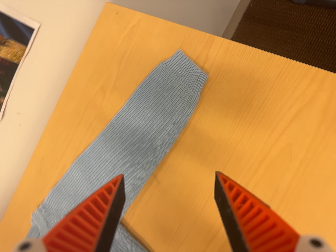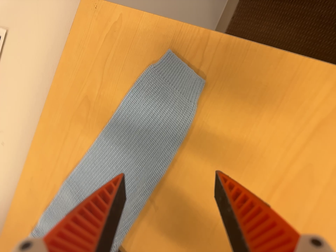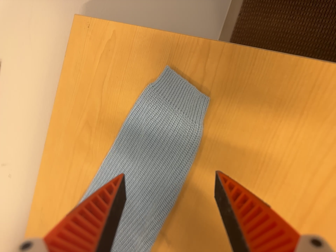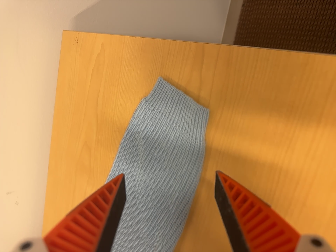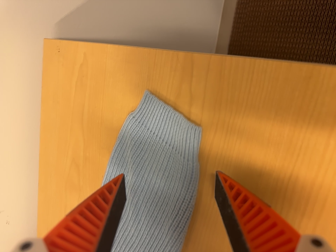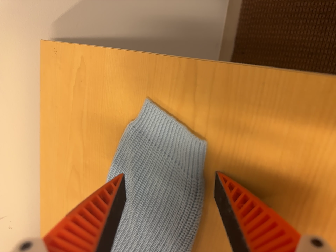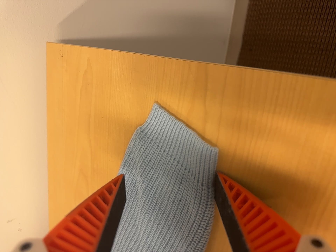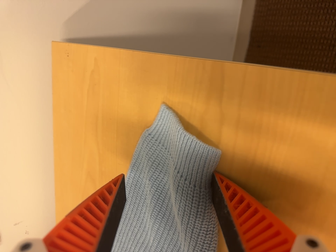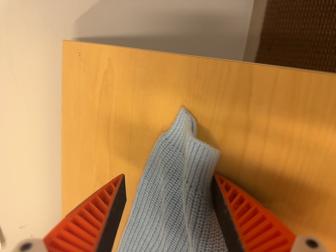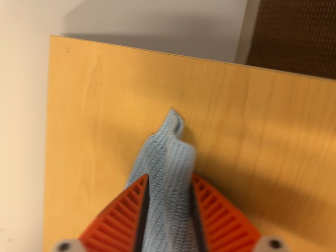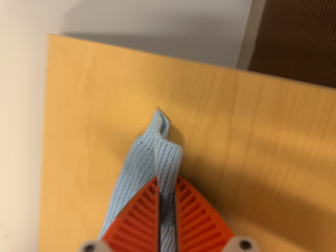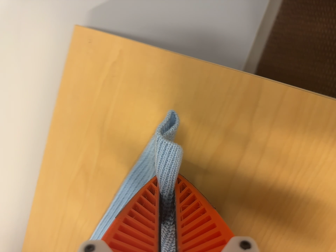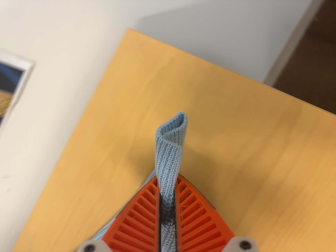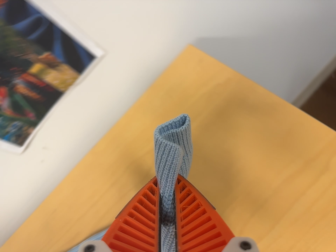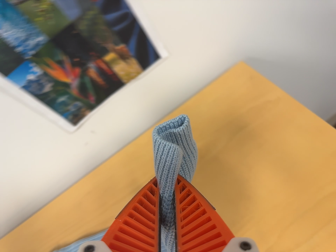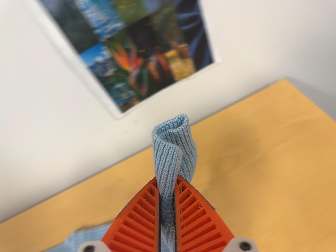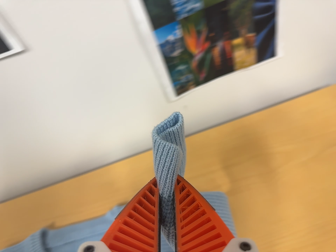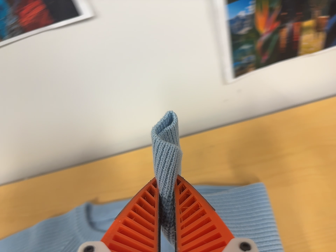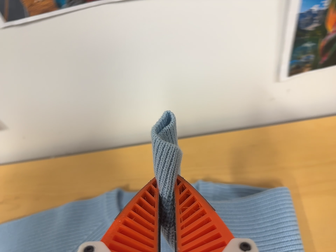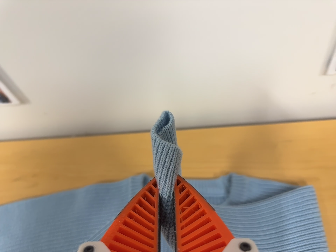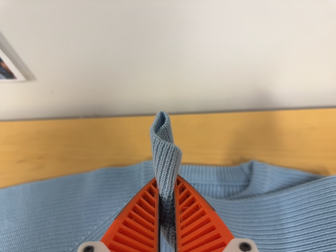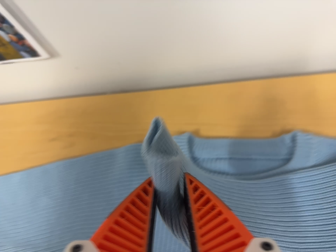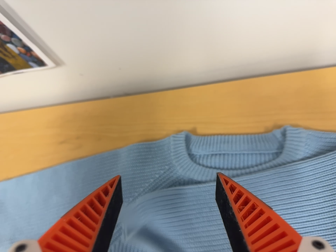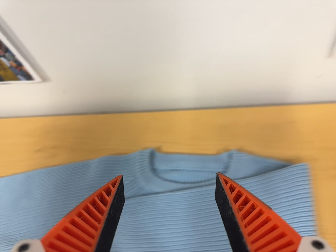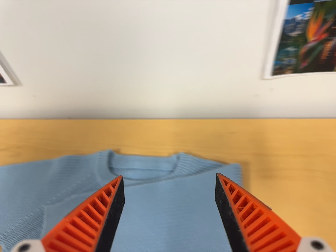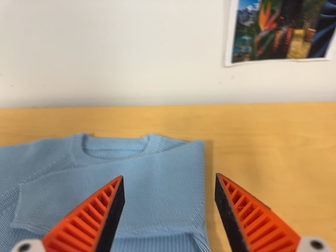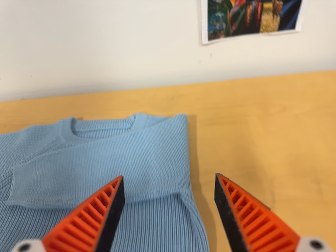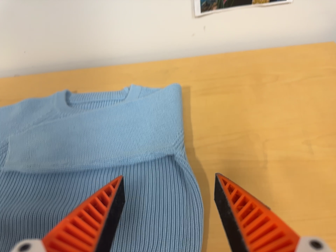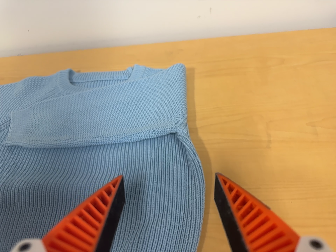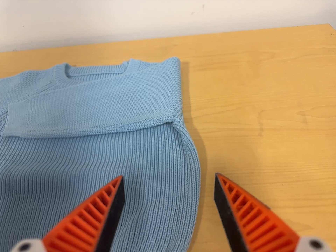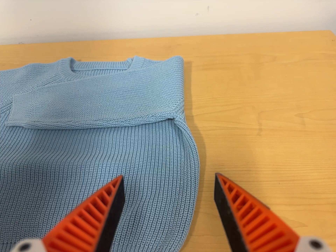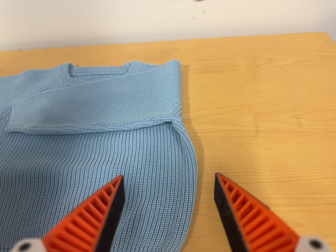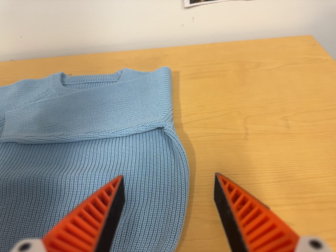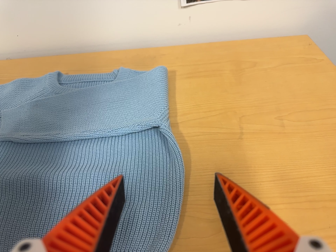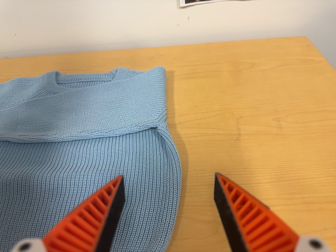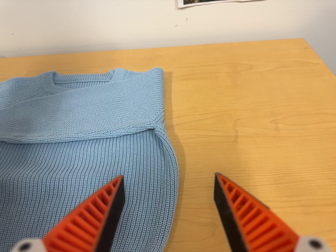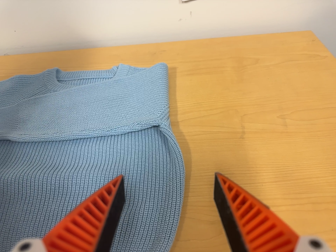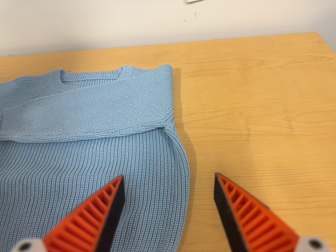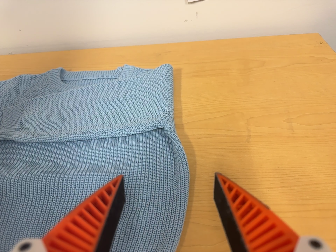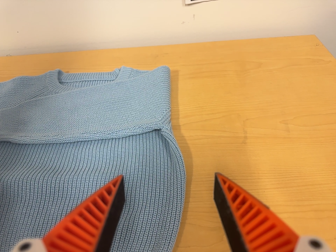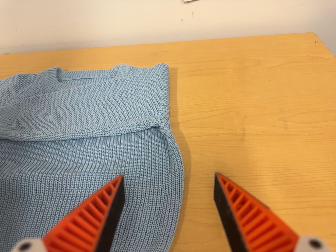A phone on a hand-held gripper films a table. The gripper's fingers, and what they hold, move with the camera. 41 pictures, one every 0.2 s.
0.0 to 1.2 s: The camera pans to its left by about 15 degrees. It travels forward, toward the top of its view and to its right, about 26 cm, so what stands in front looms larger. Its aim tips toward the bottom of its view by about 10 degrees. It rolls about its line of sight by about 20 degrees, and the scene rotates counterclockwise.
1.2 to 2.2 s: The camera travels to its left, about 5 cm. It rolls about its line of sight by about 10 degrees, and the scene rotates clockwise.
2.2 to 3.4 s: The camera travels to its left, about 50 cm, so close, fixed things drift to the right. Its aim tips toward the top of its view by about 10 degrees. It rolls about its line of sight by about 55 degrees, and the scene rotates clockwise.
3.4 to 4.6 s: The camera travels to its left, about 10 cm, so close, fixed things drift to the right. It rolls about its line of sight by about 15 degrees, and the scene rotates clockwise.
4.6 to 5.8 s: The scene slides to the left, as the camera pans about 10 degrees to its right. It travels toward the bottom of its view and backward, about 28 cm, so close, fixed things drift upward.
5.8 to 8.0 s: The camera shifts only a little, or ends up much as it began.
The film runs forward here.
